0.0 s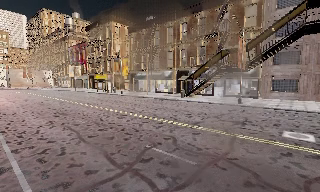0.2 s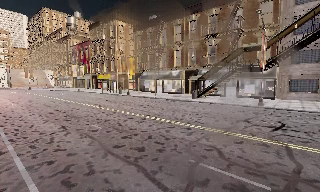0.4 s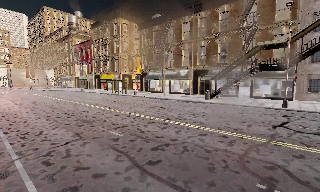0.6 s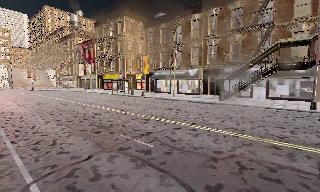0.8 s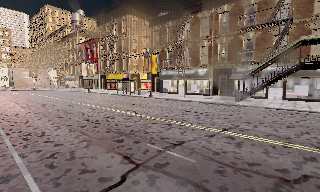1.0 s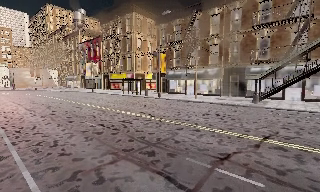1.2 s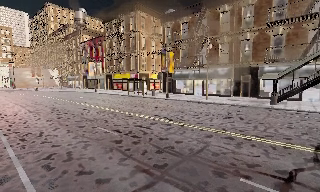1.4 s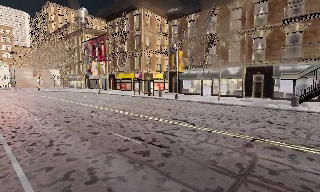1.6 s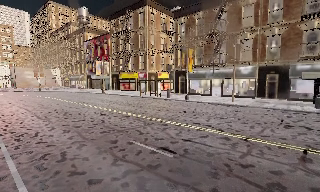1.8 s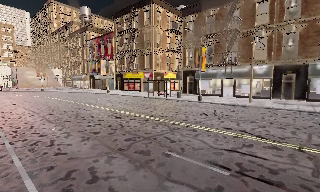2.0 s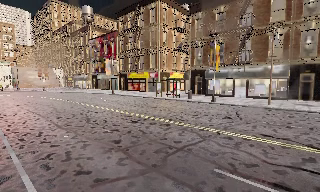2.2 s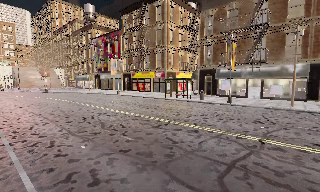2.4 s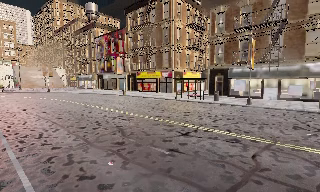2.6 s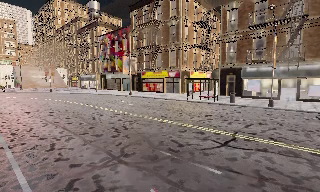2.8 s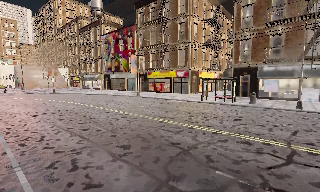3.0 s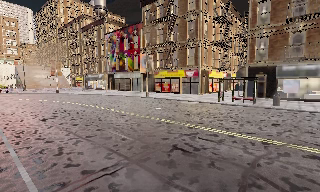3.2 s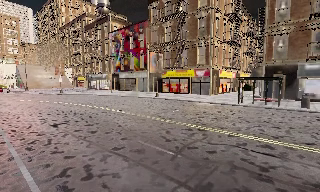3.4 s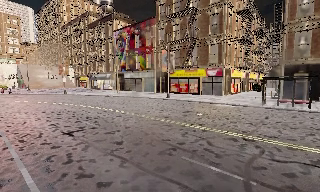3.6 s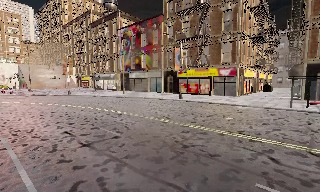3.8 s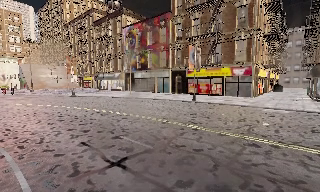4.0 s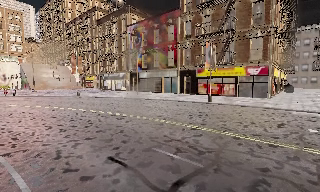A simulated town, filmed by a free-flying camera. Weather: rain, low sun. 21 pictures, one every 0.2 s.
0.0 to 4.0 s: The camera travels to its left and forward, about 35 m, so close, fixed things drift to the right.
The film runs backward here.
